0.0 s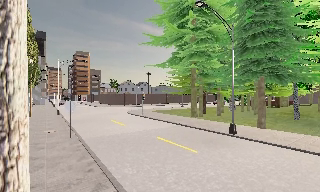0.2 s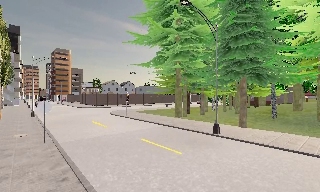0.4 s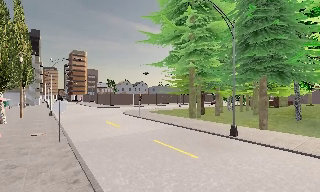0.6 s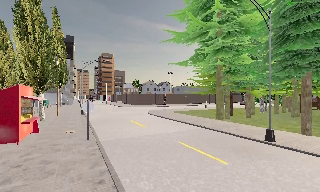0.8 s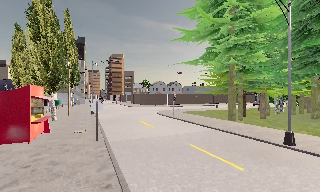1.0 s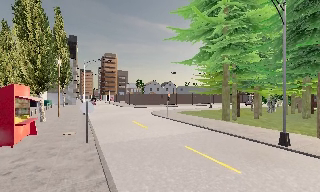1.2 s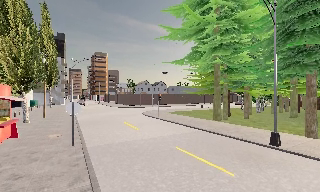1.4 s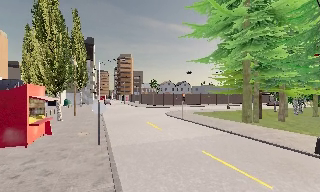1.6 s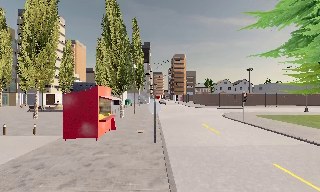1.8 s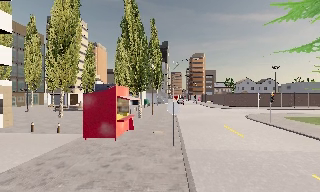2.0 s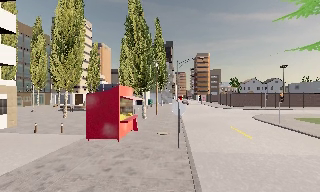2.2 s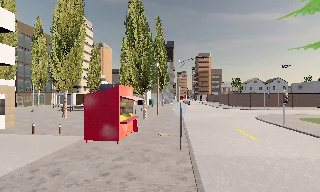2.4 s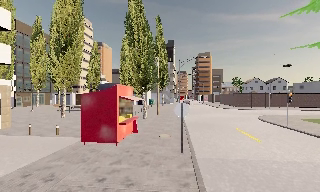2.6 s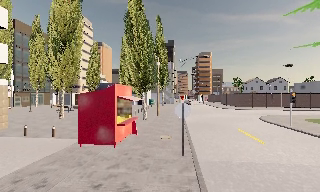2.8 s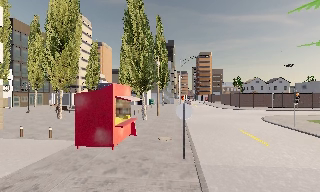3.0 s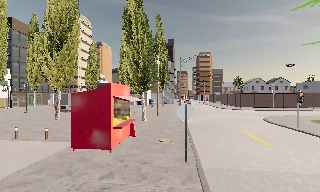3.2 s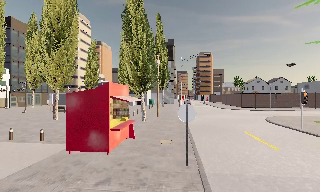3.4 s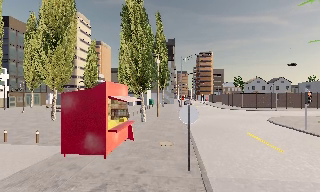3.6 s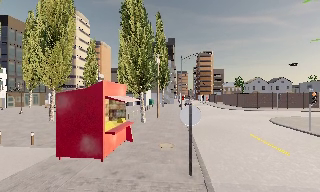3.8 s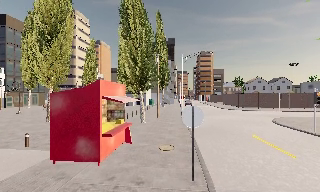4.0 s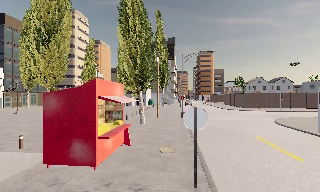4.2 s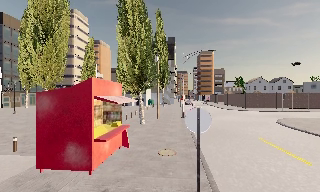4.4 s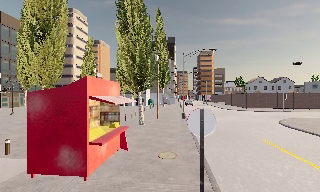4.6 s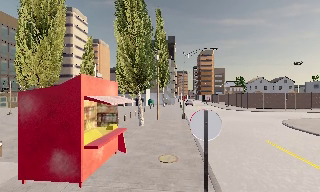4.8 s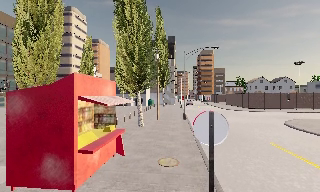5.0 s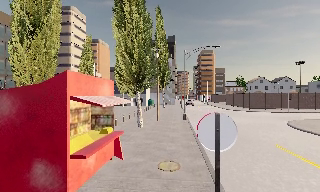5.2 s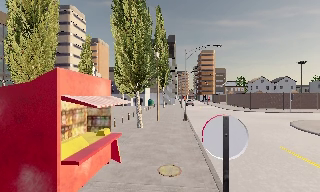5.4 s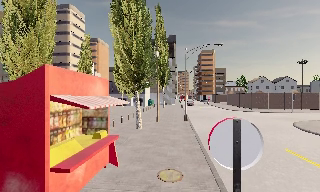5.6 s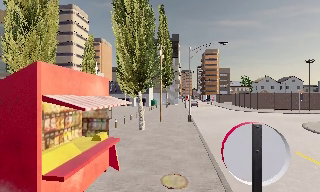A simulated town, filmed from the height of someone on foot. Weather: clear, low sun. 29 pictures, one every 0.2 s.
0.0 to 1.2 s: The camera travels forward, about 2 m, so what stands in front looms larger.
1.2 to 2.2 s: The camera pans to its left, which is counterclockwise from overhead, by about 35 degrees. It travels forward, about 1.5 m.
2.2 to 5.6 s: The camera travels forward, about 6 m, so what stands in front looms larger.
The film runs forward here.
